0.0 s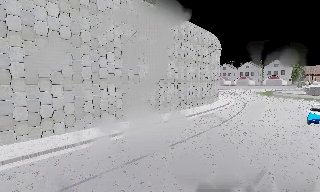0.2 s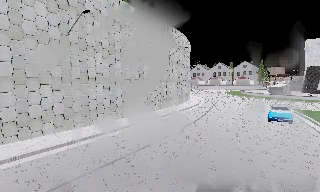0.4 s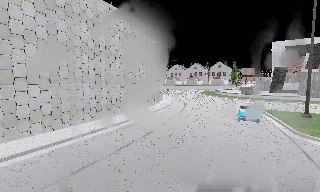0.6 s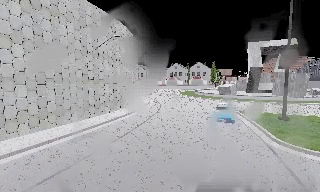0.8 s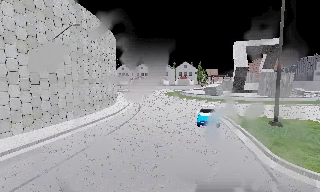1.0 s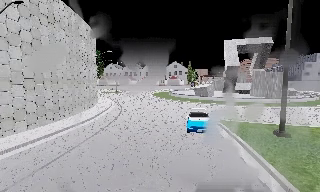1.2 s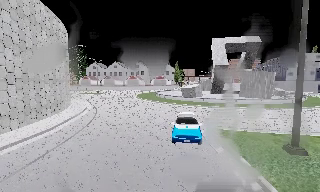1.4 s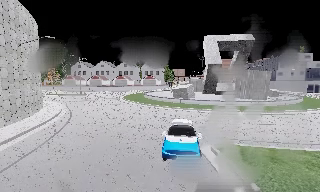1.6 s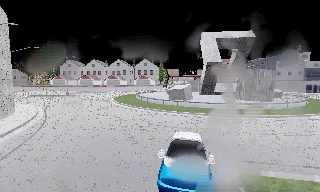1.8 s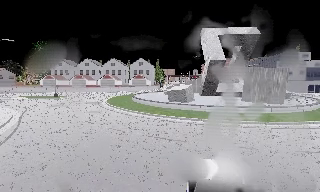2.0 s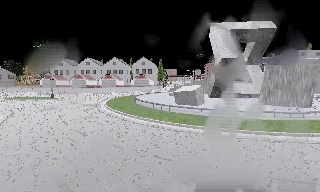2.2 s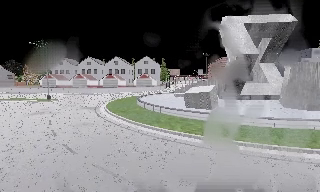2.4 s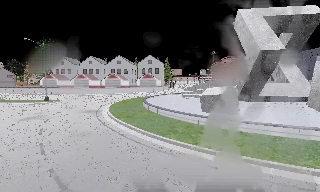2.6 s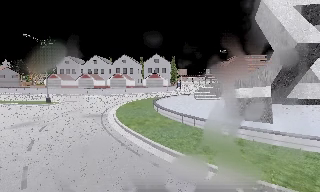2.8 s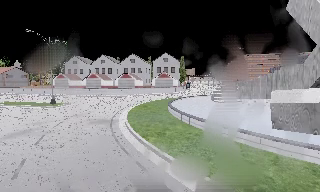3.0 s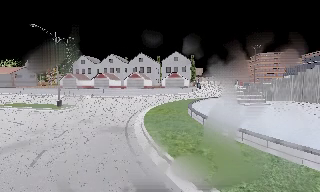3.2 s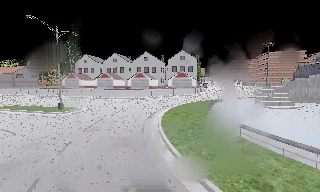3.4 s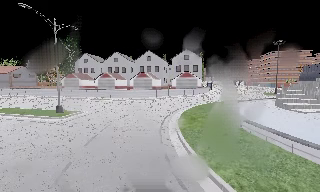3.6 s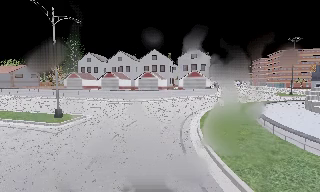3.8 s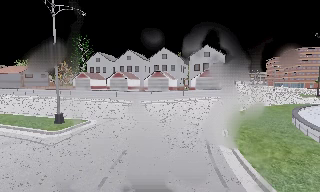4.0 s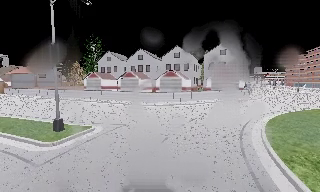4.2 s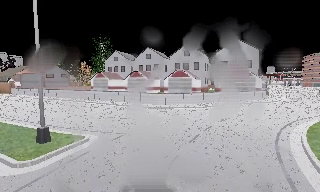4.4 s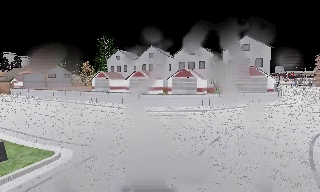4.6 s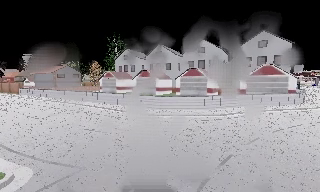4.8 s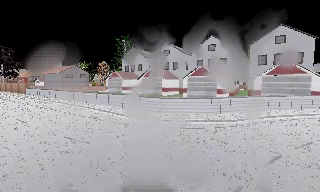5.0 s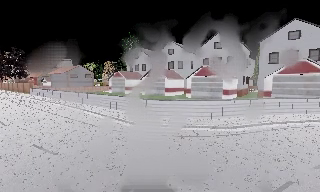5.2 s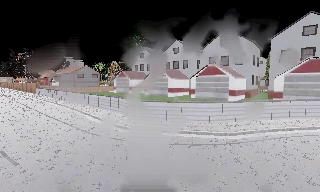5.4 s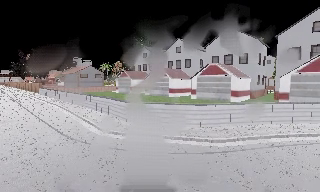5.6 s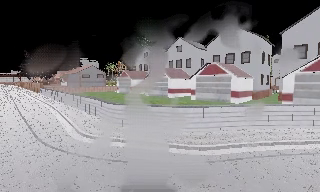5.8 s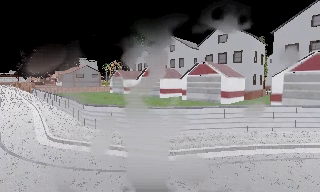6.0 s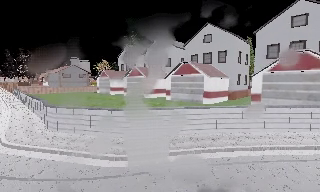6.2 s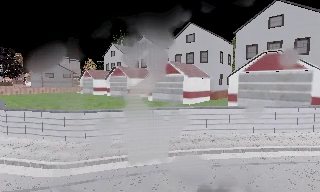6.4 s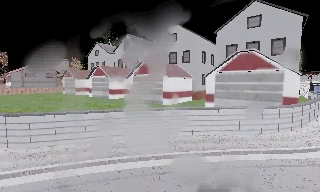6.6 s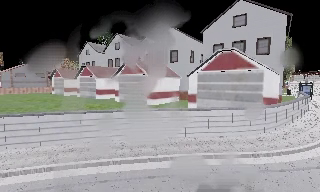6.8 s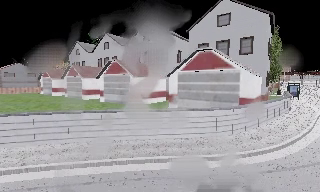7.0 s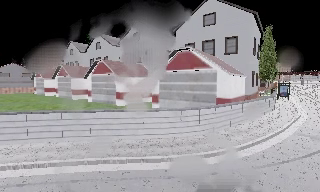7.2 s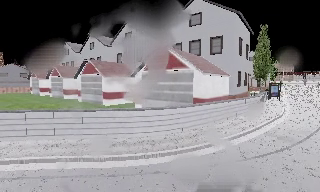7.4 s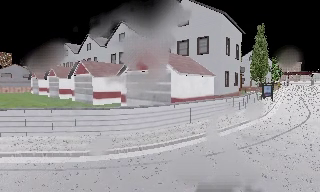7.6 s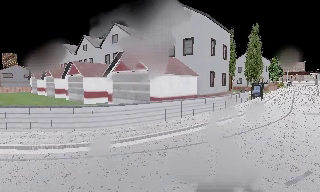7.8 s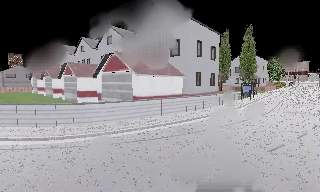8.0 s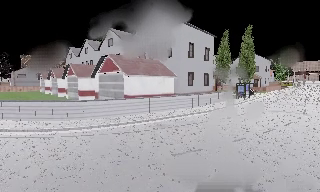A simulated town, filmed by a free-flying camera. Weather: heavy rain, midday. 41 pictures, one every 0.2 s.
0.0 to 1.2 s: The camera swings to its right by about 35 degrees, and the scene slides to the left. It travels forward and to its right, about 13 m.
1.2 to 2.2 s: The camera travels forward, about 12 m, so what stands in front looms larger.
2.2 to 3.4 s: The camera travels forward and to its left, about 14 m, so what stands in front looms larger.
3.4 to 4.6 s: The scene slides to the right, as the camera pans about 15 degrees to its left. It travels forward, about 12 m, so what stands in front looms larger.
4.6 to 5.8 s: The camera pans to its left, which is counterclockwise from overhead, by about 15 degrees. It travels to its right and forward, about 10 m, so close, fixed things drift to the left.
5.8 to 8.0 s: The camera travels to its right, about 19 m, so close, fixed things drift to the left.
The film runs backward here.
